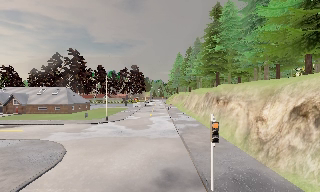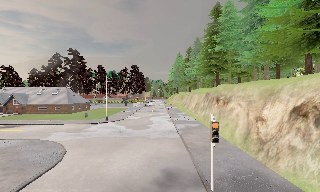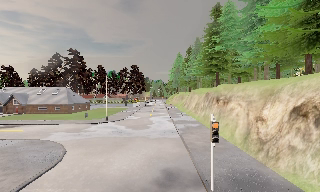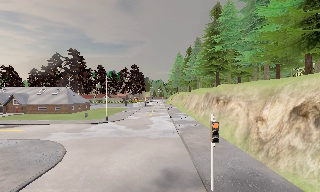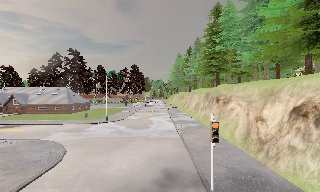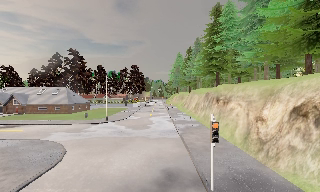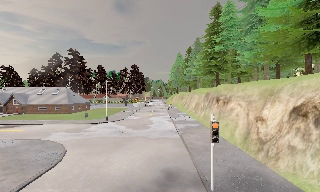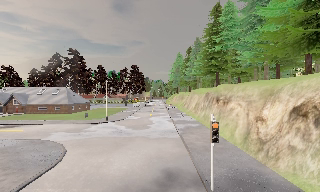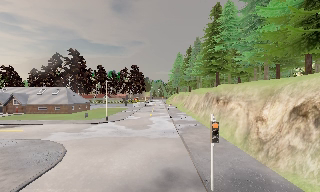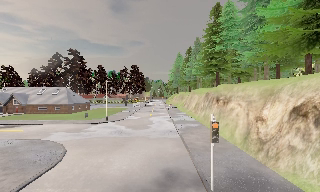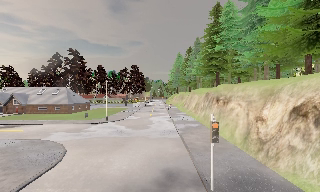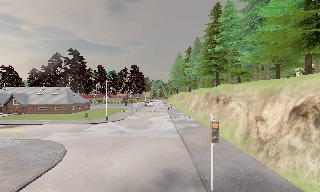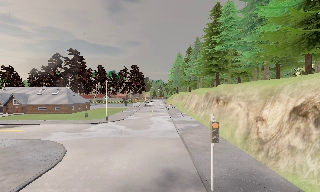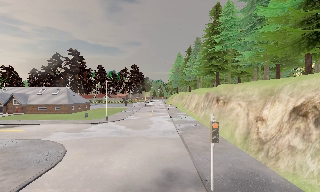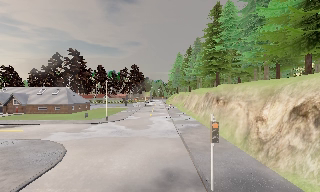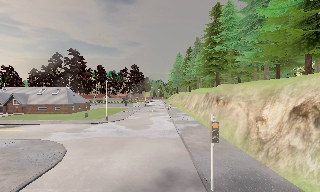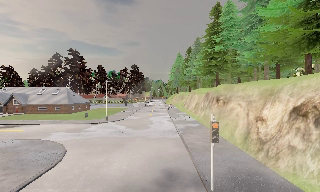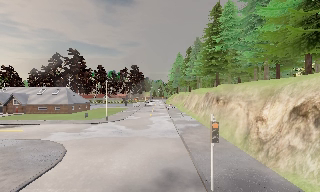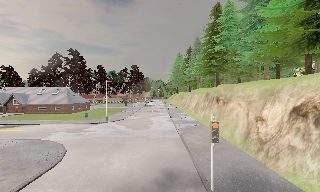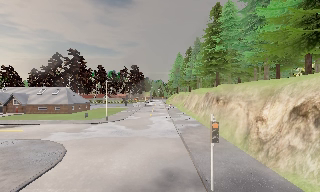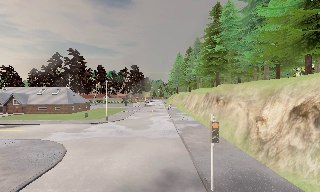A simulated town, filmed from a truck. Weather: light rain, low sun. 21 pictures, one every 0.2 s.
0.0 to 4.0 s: The camera keeps its place and its aim.
The film runs backward here.
